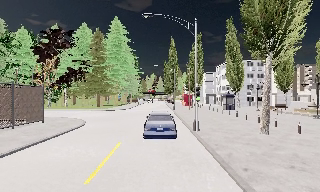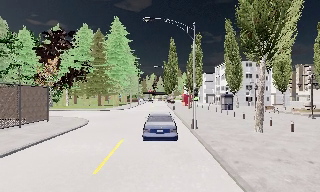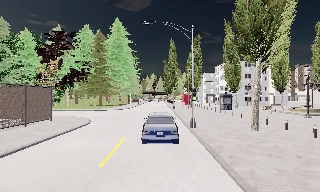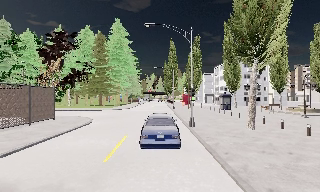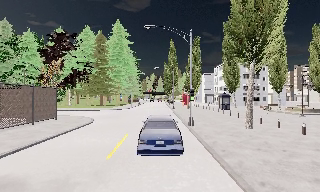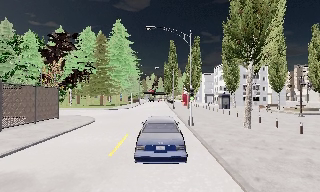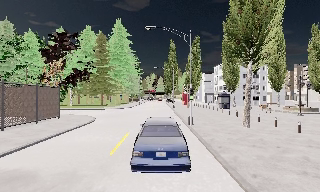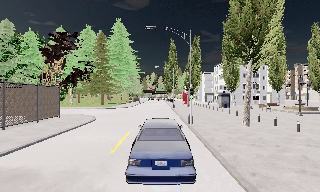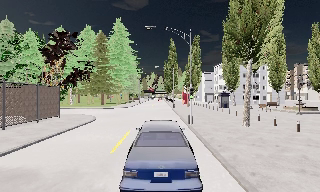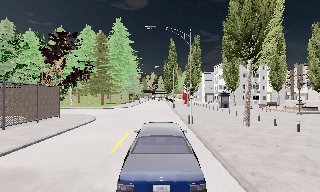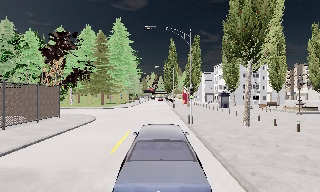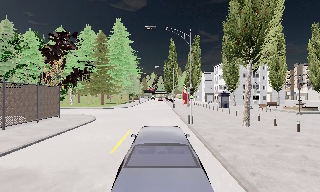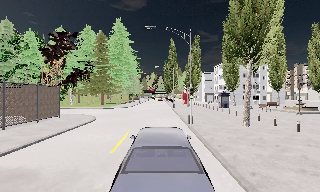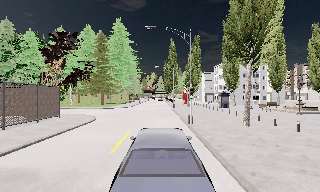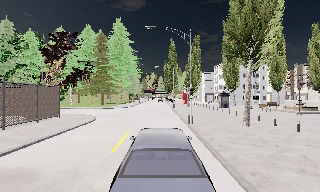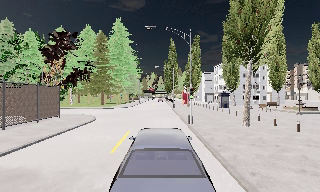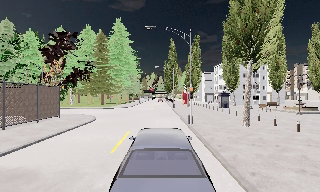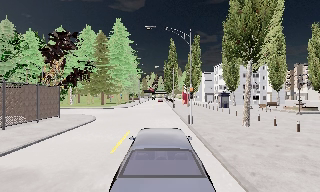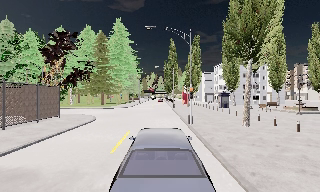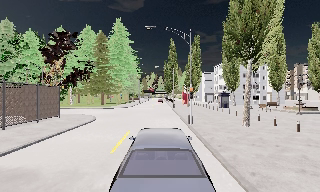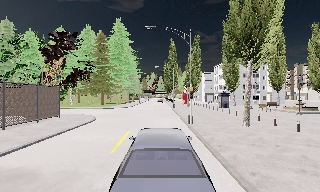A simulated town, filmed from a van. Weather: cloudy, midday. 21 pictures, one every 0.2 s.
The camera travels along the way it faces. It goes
backward.
0.0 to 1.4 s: The camera travels backward, about 2 m, so what stands in front gets smaller. It loses speed.
1.4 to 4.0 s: The camera keeps its place and its aim.
The film runs backward here.
